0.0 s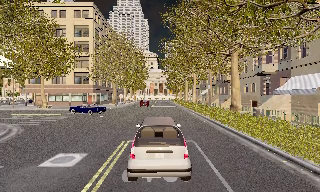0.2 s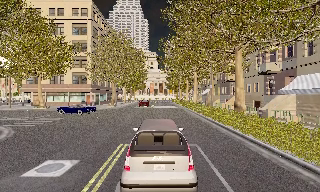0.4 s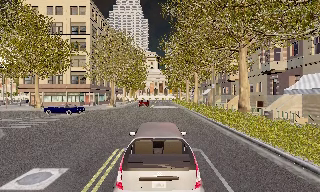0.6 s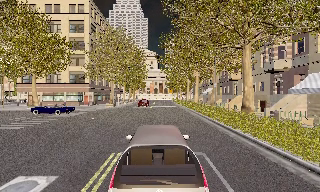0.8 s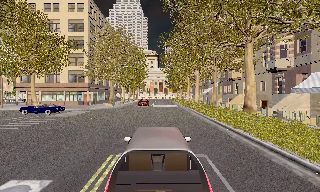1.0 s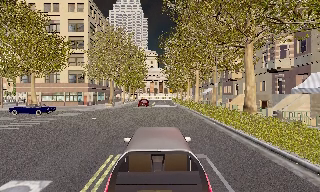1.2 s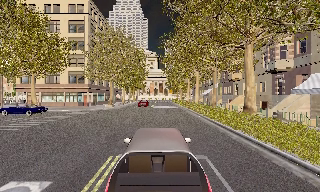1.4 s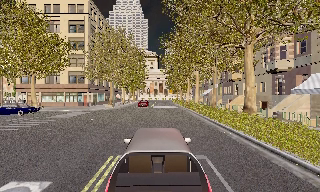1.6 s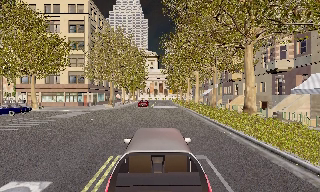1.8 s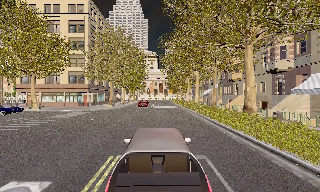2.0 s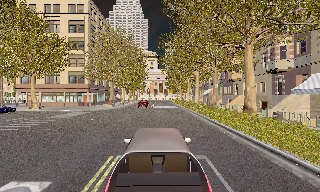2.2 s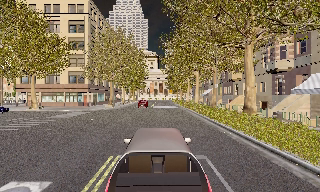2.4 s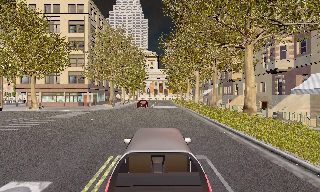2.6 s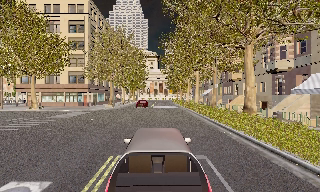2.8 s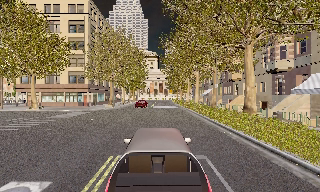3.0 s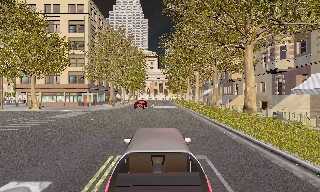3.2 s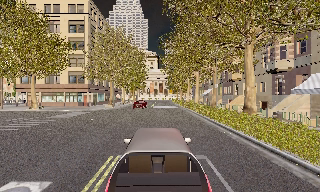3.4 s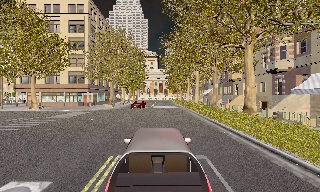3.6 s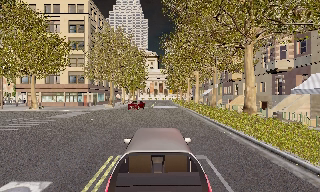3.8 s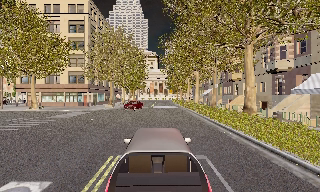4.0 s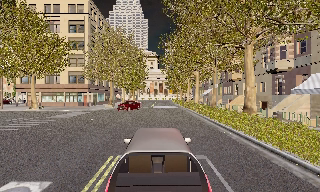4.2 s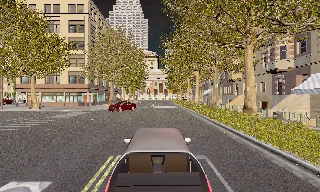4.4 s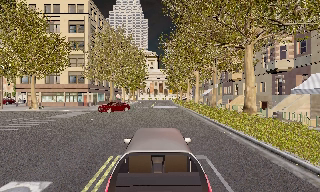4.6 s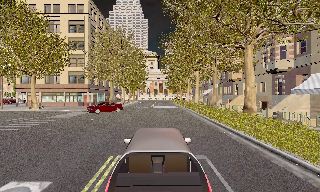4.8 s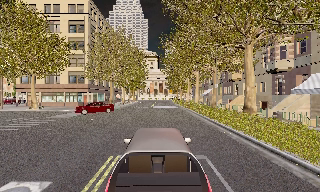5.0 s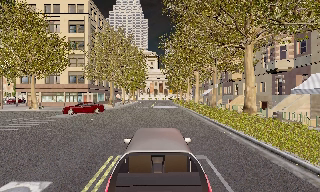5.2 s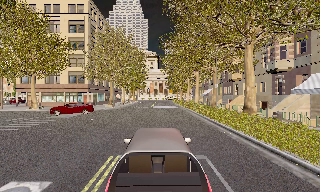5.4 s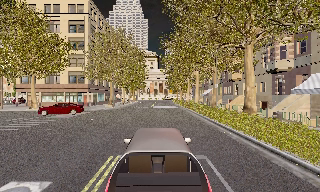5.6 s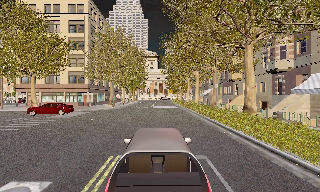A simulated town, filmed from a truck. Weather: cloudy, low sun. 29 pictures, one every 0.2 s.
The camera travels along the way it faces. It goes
forward.
0.0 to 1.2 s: The camera travels forward, about 2 m, so what stands in front looms larger. It loses speed.
1.2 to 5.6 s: The camera keeps its place and its aim.
The film runs forward here.
